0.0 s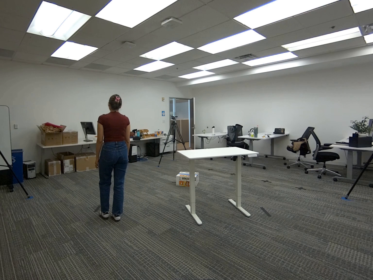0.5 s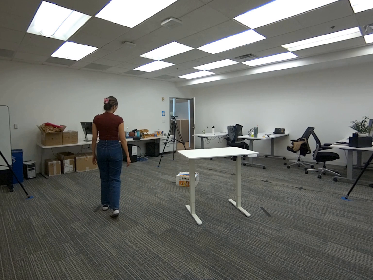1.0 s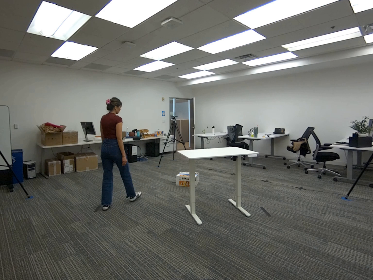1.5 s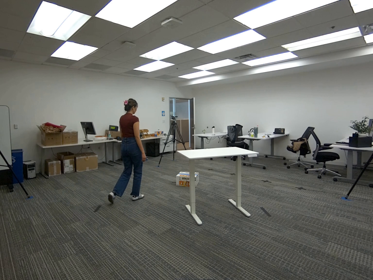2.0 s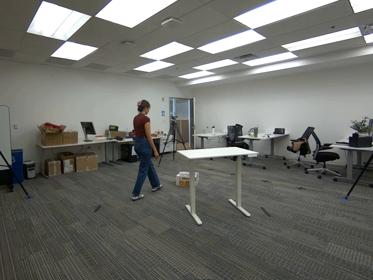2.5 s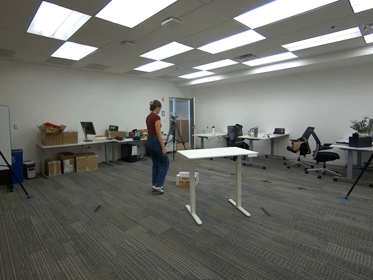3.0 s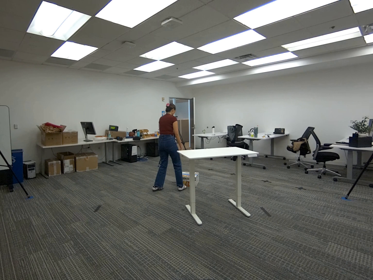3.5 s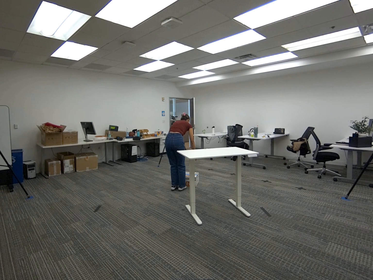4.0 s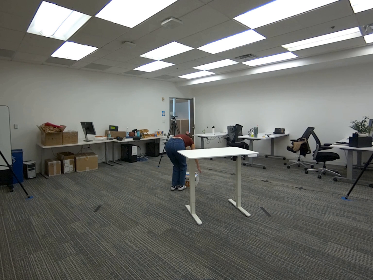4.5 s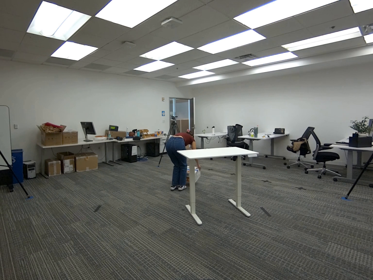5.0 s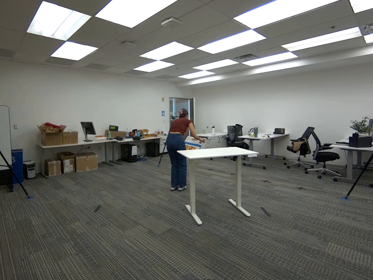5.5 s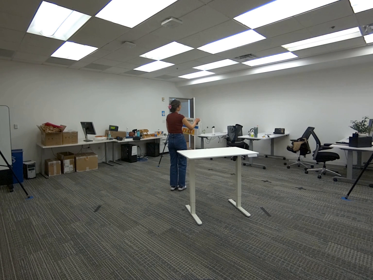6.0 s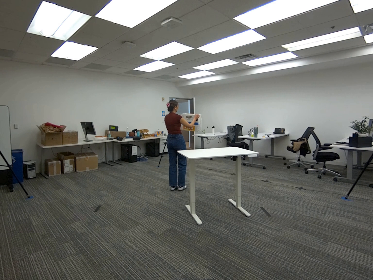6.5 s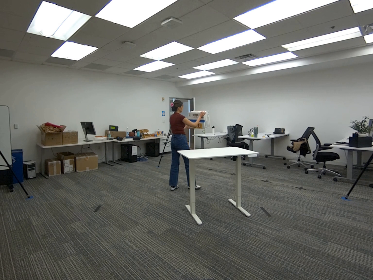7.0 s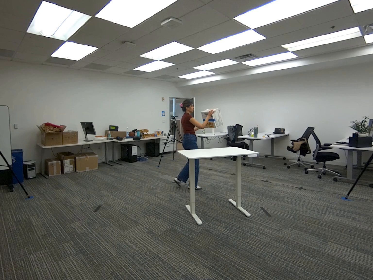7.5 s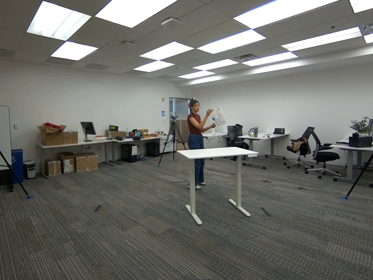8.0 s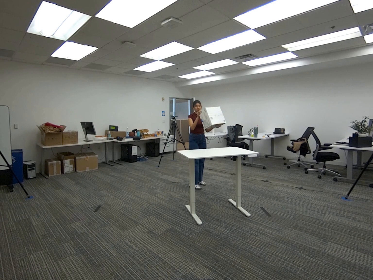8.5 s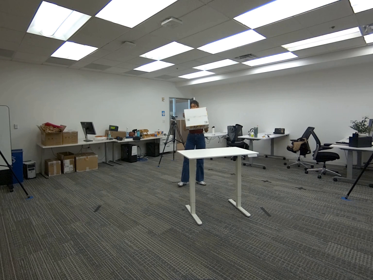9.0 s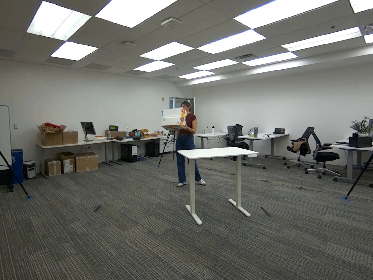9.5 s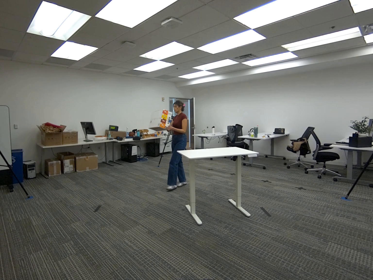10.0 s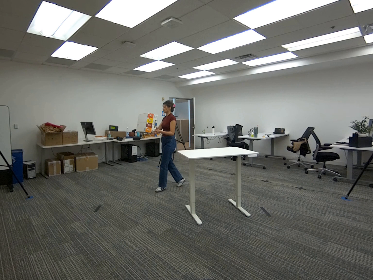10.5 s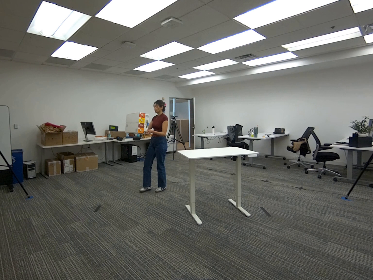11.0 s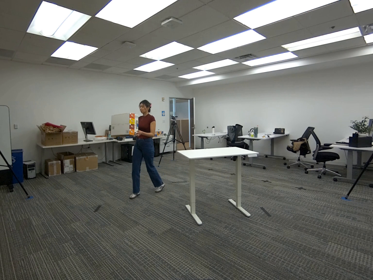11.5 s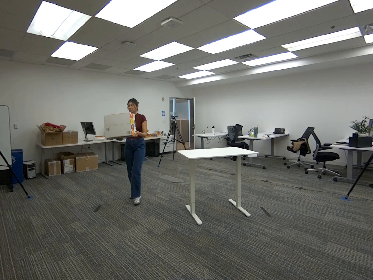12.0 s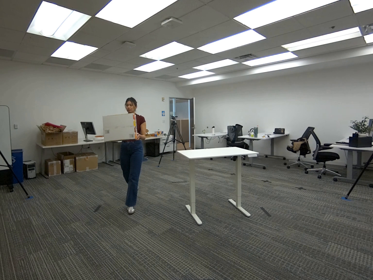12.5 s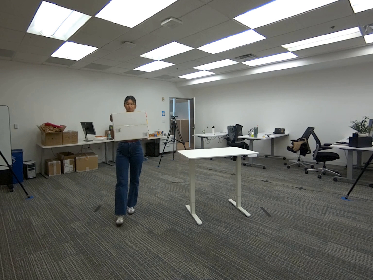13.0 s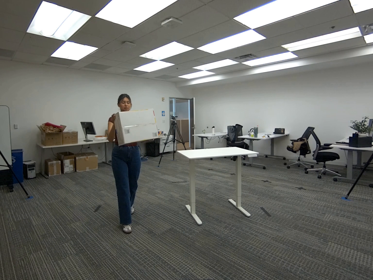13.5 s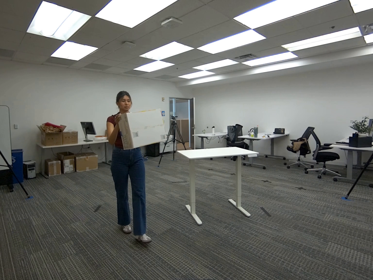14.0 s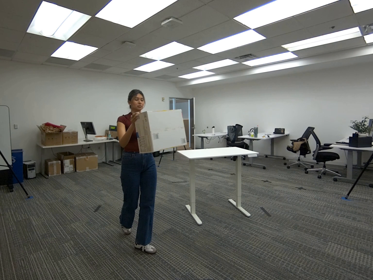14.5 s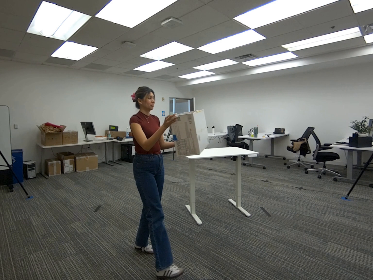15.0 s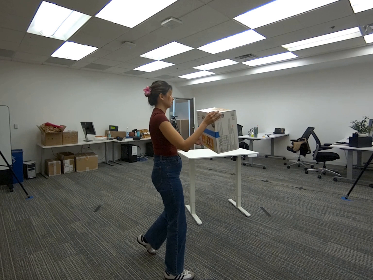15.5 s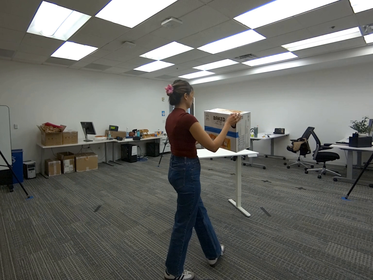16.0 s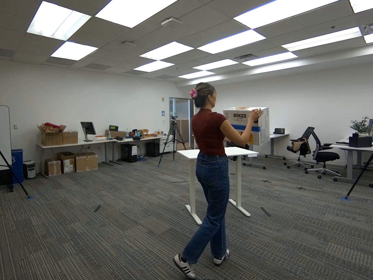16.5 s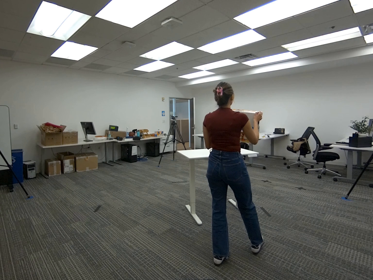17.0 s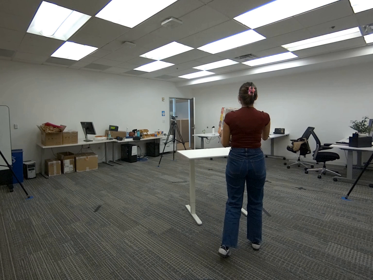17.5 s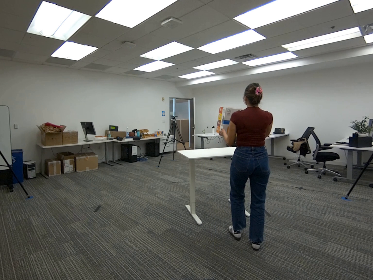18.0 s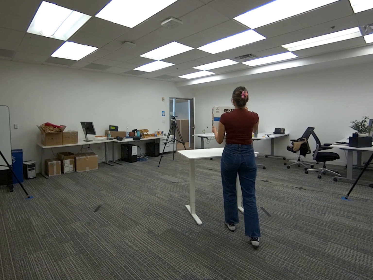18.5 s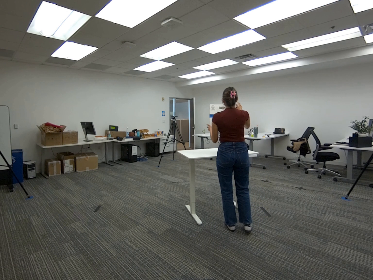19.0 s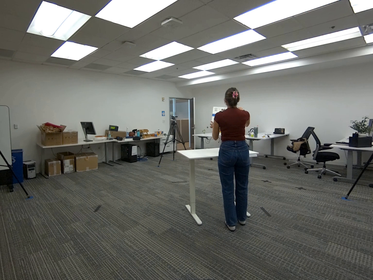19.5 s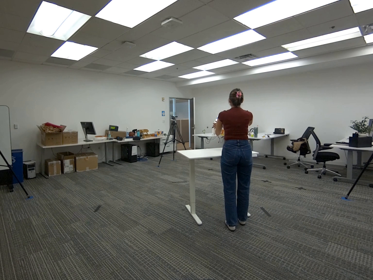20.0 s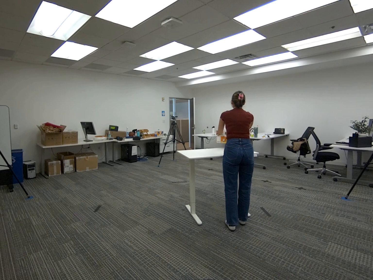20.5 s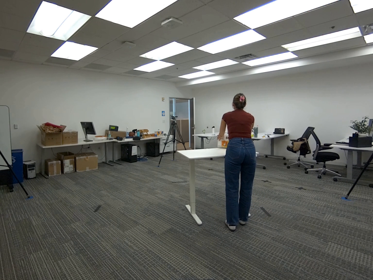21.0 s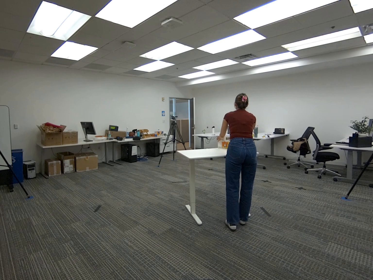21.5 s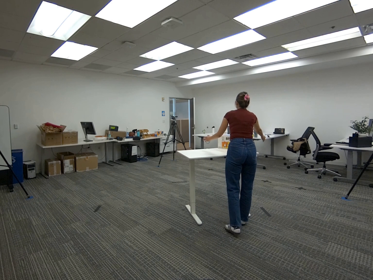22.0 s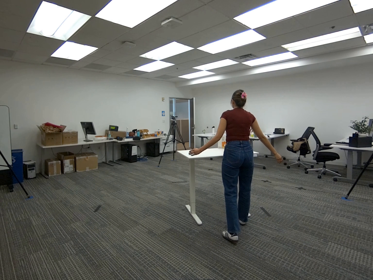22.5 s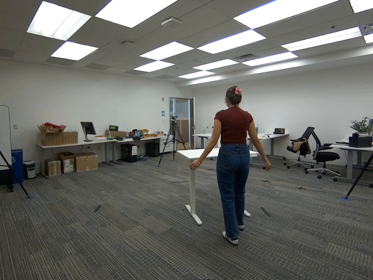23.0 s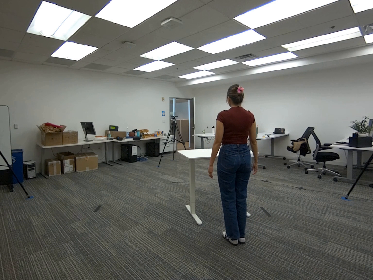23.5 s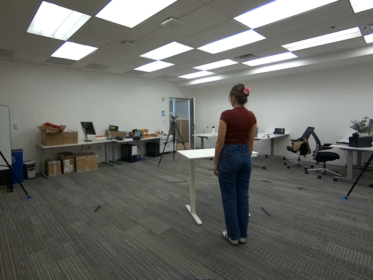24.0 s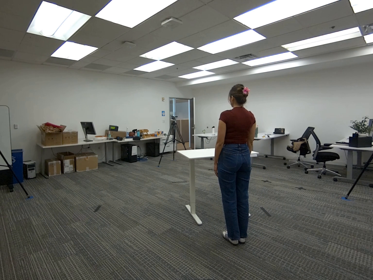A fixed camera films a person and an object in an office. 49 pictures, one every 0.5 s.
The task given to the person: Walk to the snack box on the ground, use both hands to pick up the box and place it on the white desk.
